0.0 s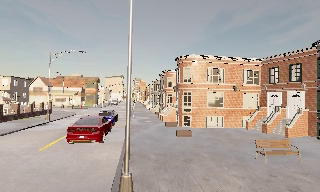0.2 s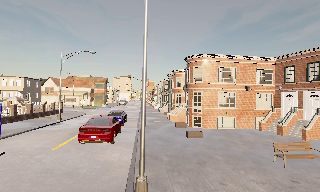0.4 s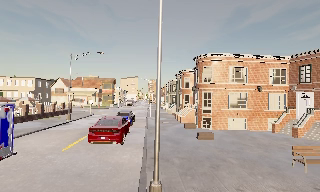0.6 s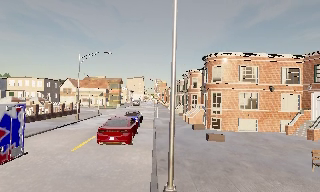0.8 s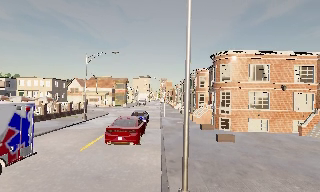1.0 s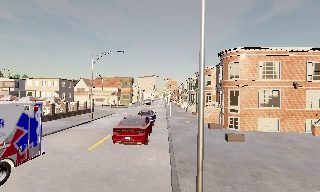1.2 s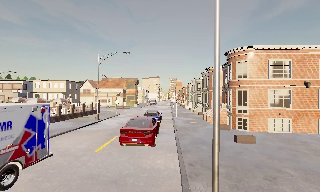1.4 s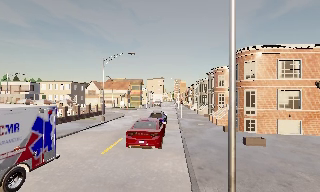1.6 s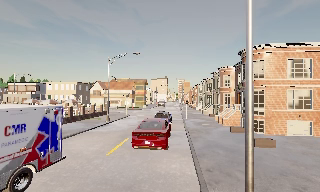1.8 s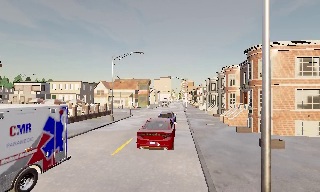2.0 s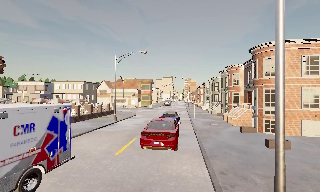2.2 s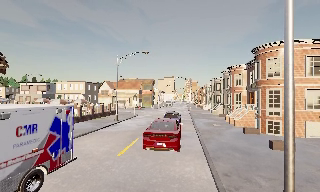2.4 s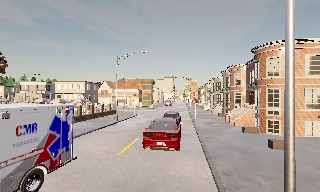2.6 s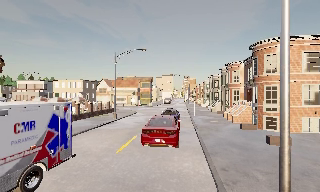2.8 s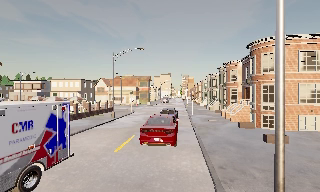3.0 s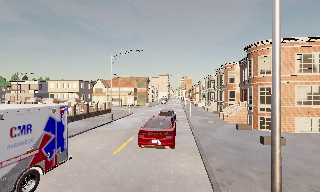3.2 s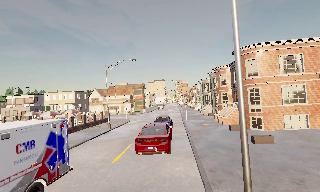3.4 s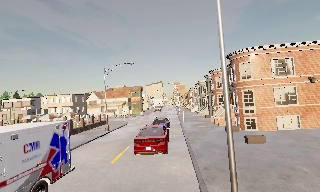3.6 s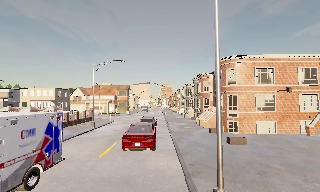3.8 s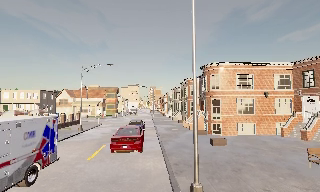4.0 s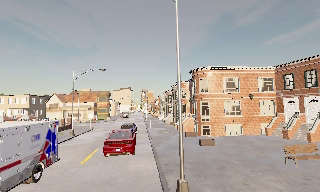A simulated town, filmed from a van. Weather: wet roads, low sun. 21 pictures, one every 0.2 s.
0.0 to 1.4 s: The camera pans to its left, which is counterclockwise from overhead, by about 15 degrees. It travels forward and to its left, about 1.5 m, so what stands in front looms larger.
1.4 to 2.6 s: The camera shifts only a little, or ends up much as it began.
2.6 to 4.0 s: The scene slides to the left, as the camera pans about 15 degrees to its right. It travels backward, about 2.5 m, so what stands in front gets smaller. It gains speed.
The film runs backward here.
